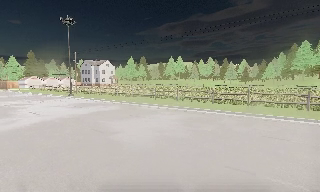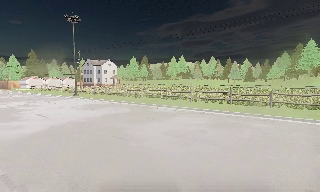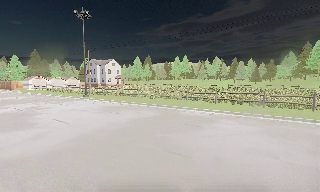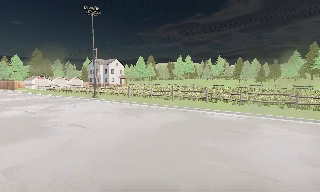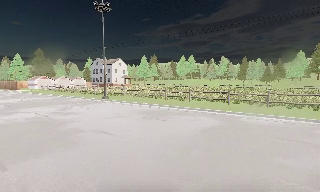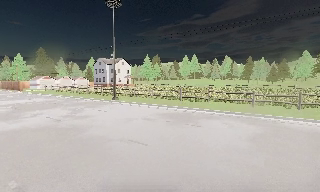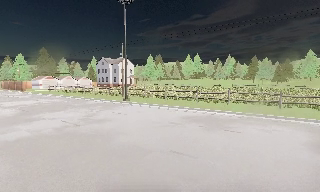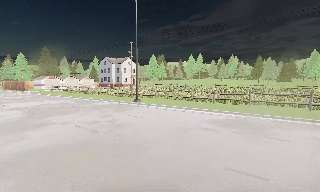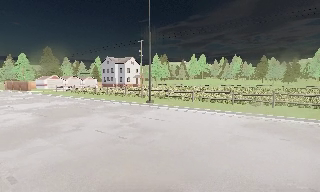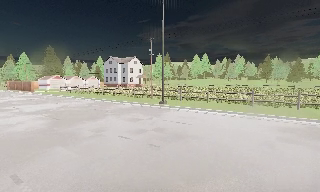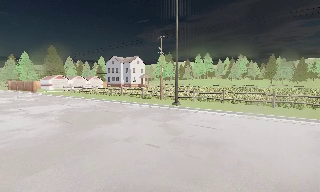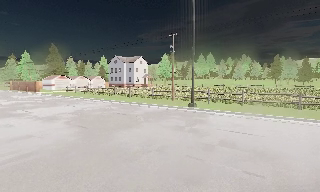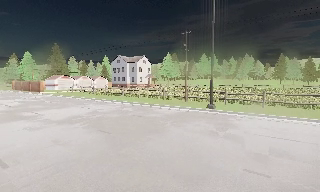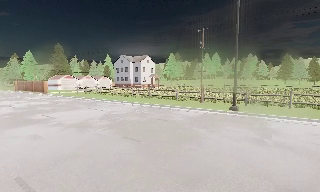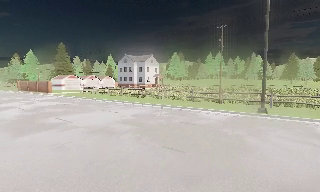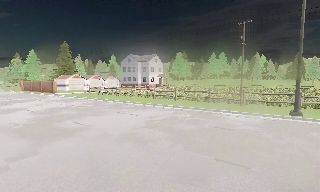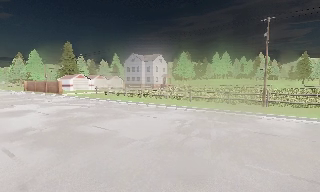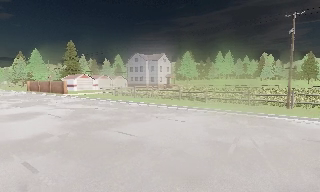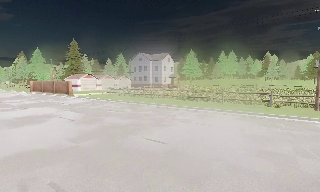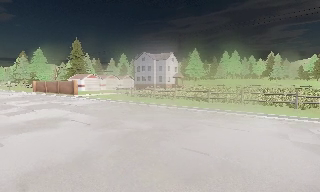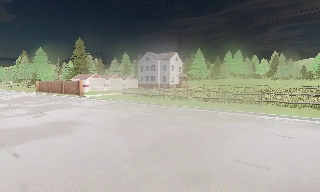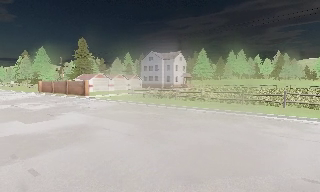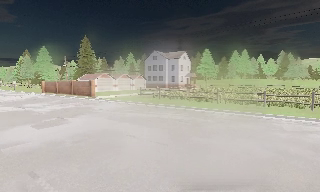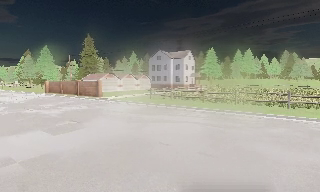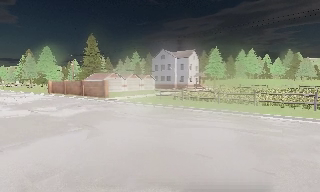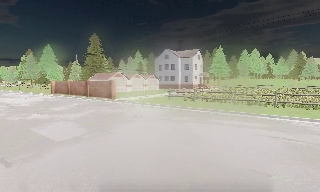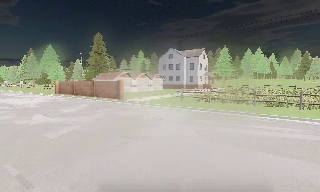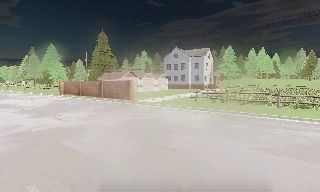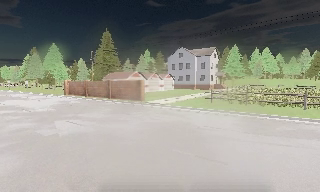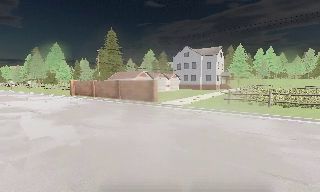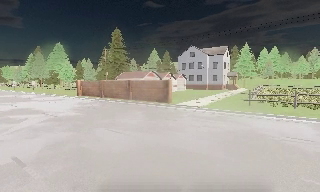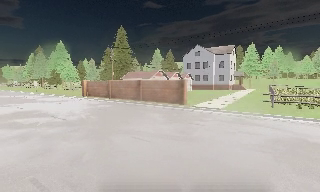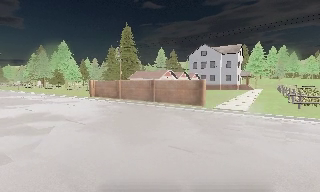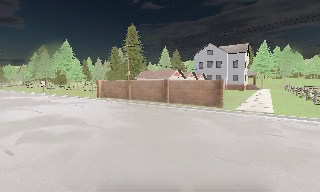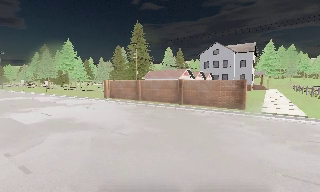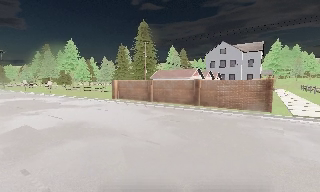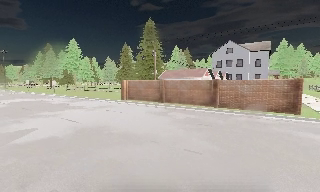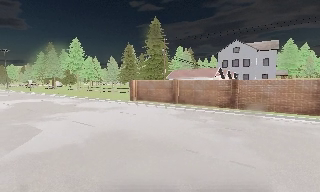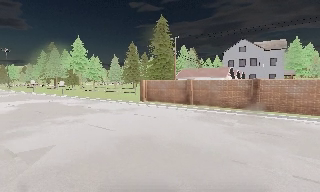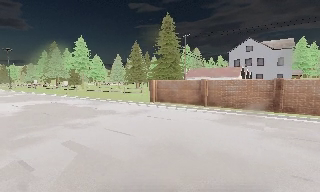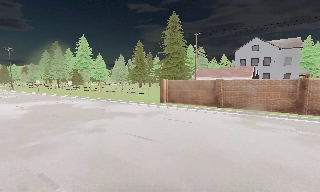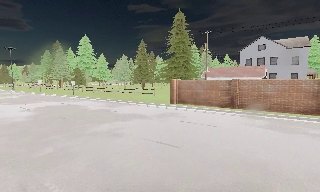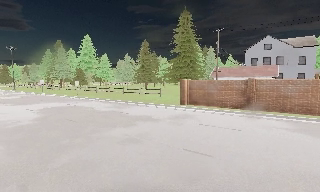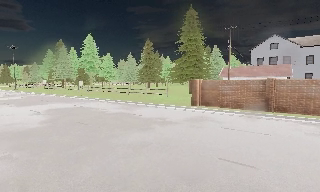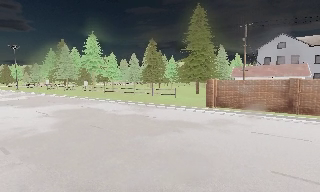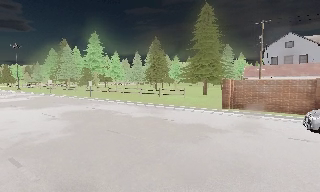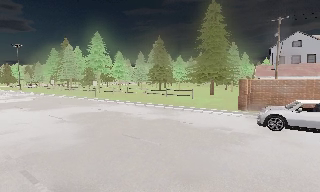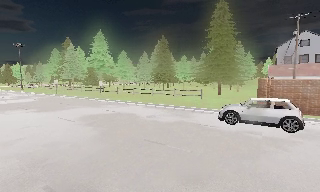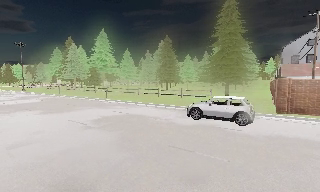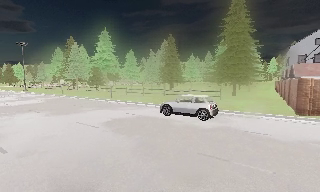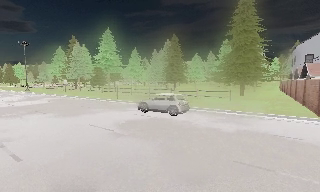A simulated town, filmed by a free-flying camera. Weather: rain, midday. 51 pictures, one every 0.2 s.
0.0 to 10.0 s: The camera travels to its left and forward, about 80 m, so close, fixed things drift to the right.
The film runs forward here.
